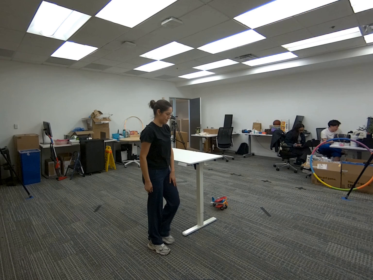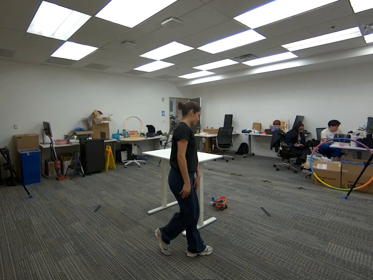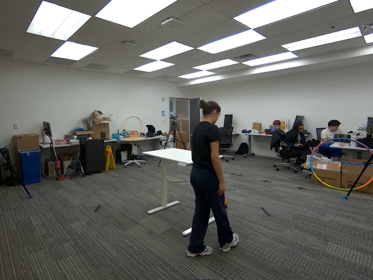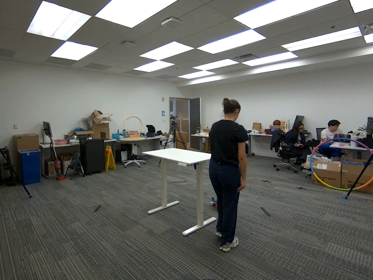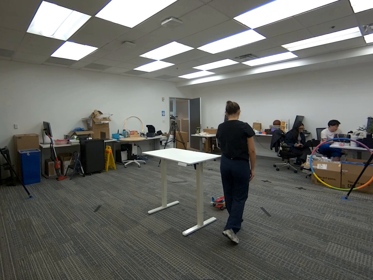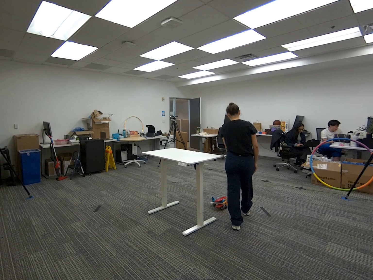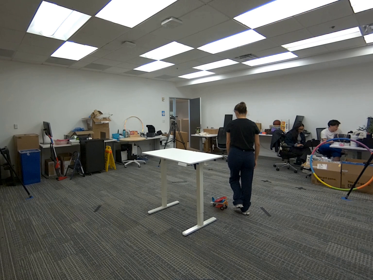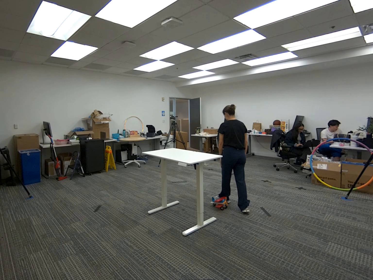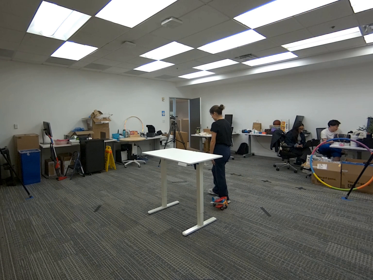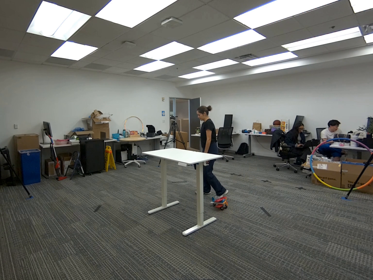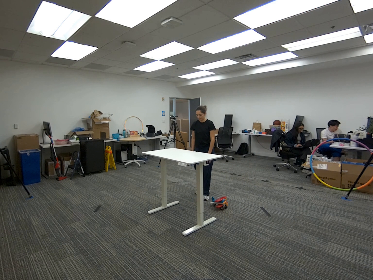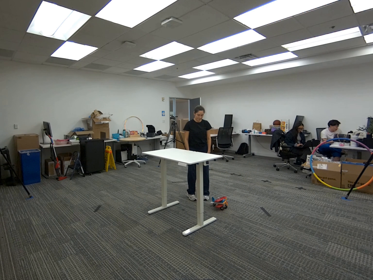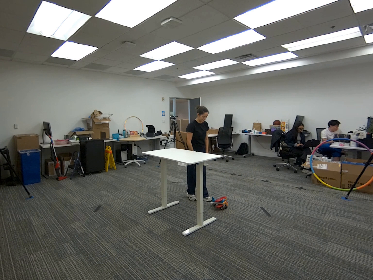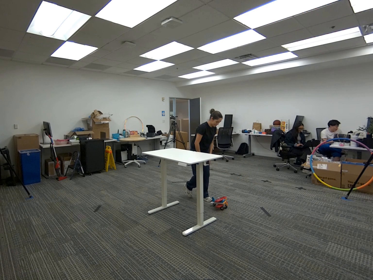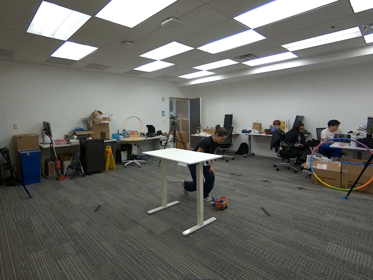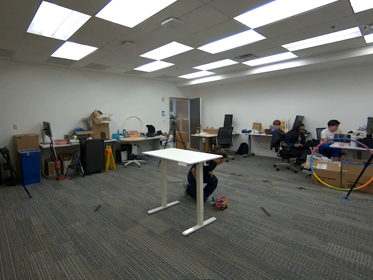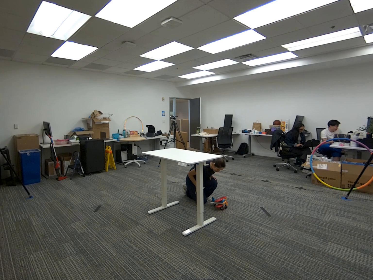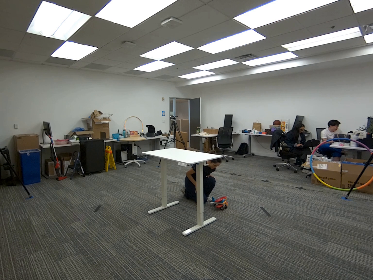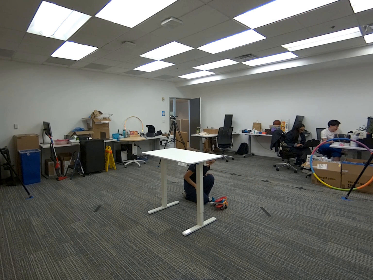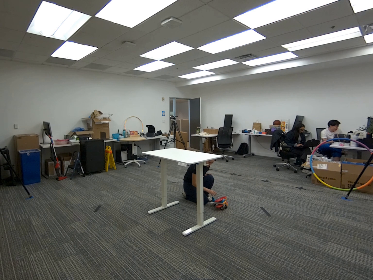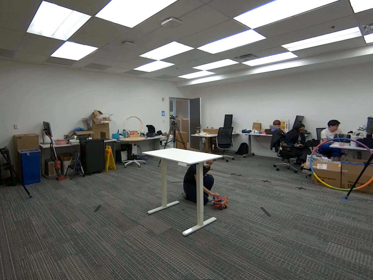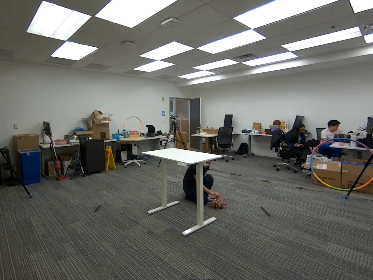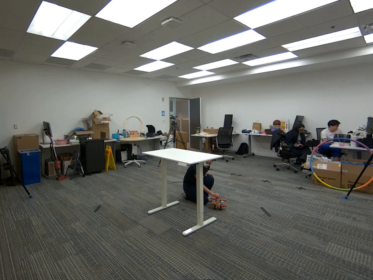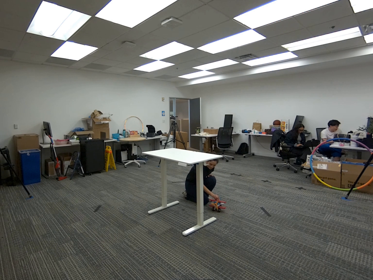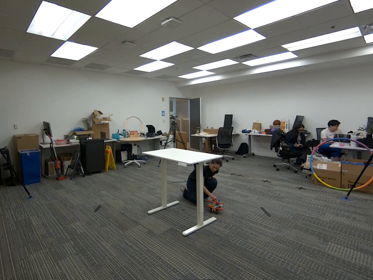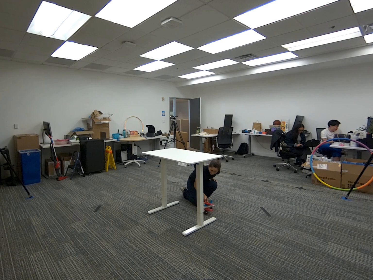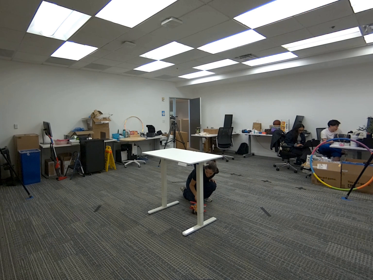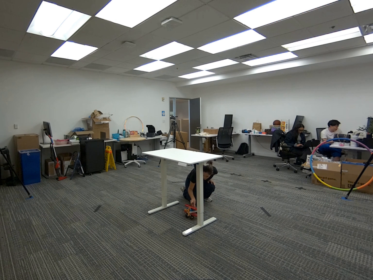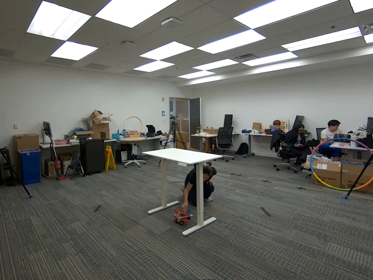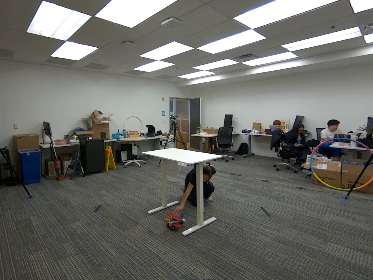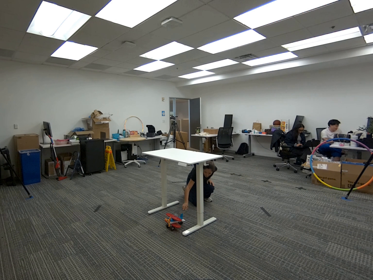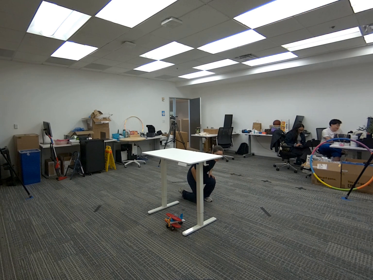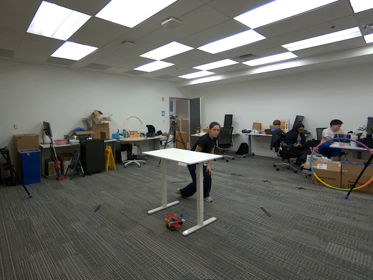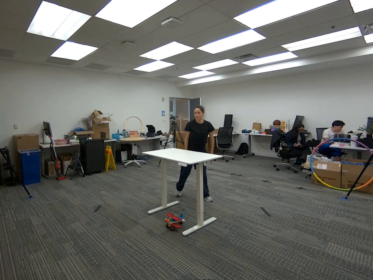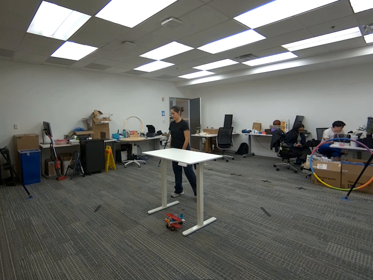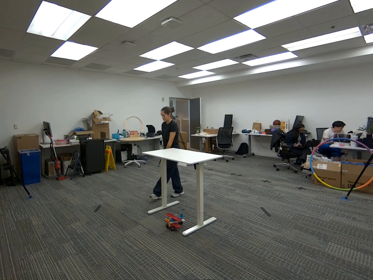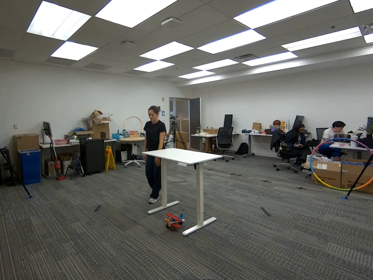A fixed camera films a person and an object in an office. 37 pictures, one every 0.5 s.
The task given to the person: Walk to the airplane on the ground, place your right hand on the plane, and roll it under the white desk.
